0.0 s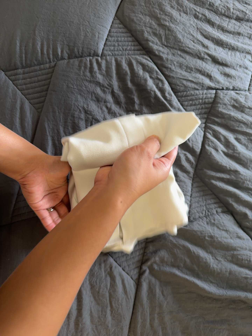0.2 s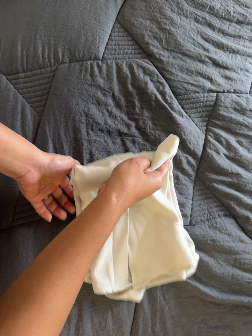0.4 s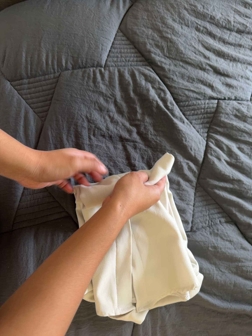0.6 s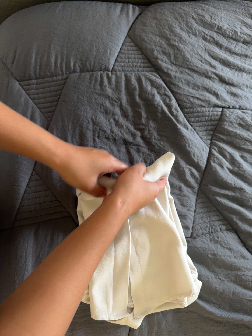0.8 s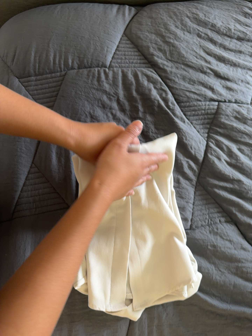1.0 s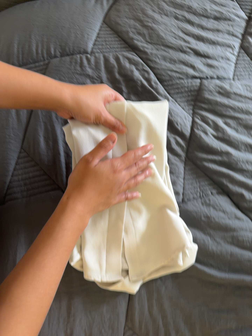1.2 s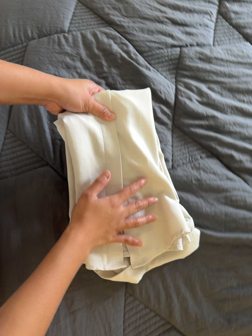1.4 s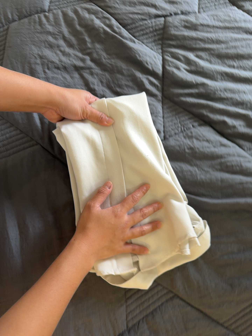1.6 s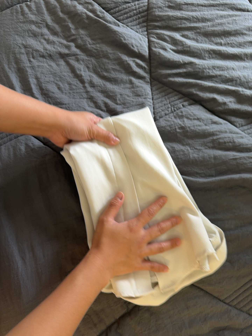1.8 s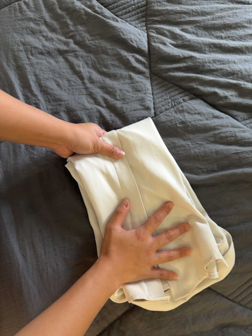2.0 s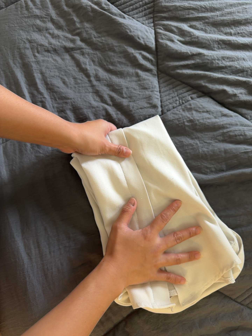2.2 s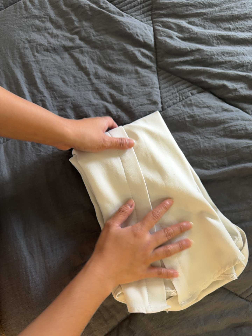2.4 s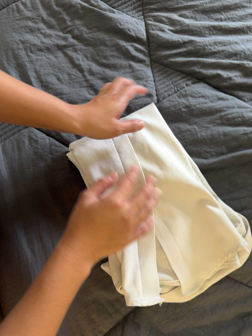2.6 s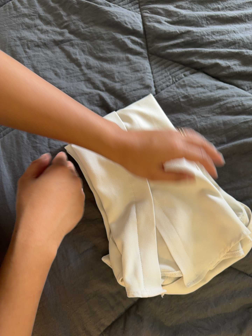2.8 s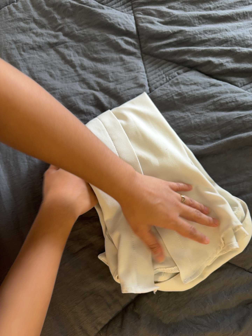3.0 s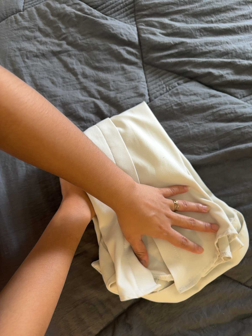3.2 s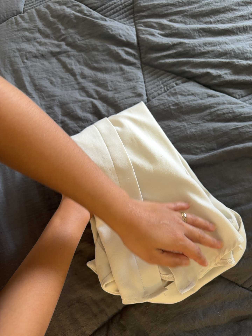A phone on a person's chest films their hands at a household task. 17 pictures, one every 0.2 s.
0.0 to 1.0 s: The camera travels toward the bottom of its view, about 10 cm. Its aim tips toward the top of its view by about 10 degrees.
1.0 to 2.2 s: The camera travels toward the bottom of its view and to its right, about 16 cm, so close, fixed things drift upward. It rolls about its line of sight by about 15 degrees, and the scene rotates counterclockwise.
2.2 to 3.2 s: The camera travels toward the bottom of its view and to its right, about 8 cm.
The film runs backward here.
